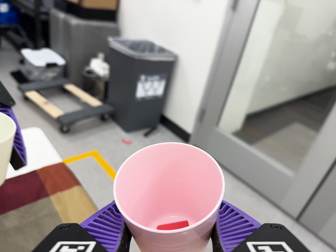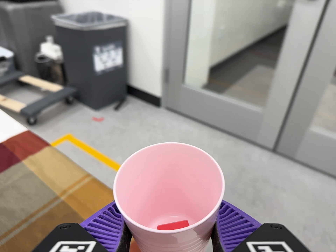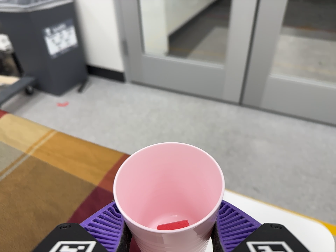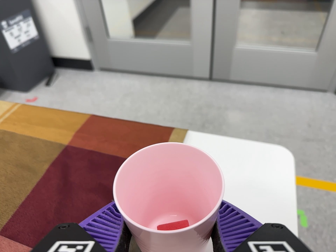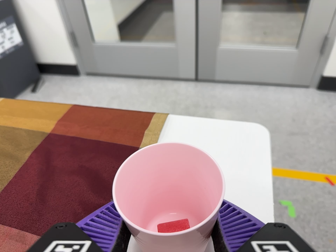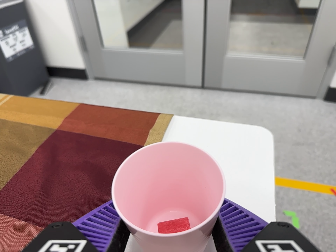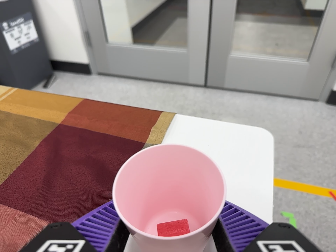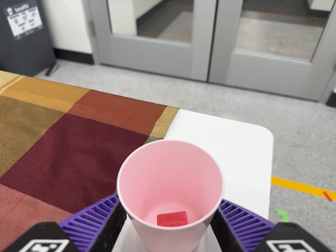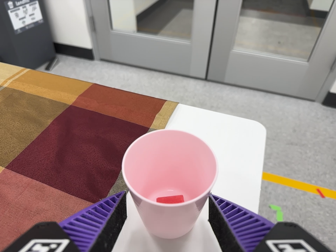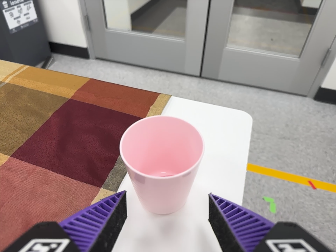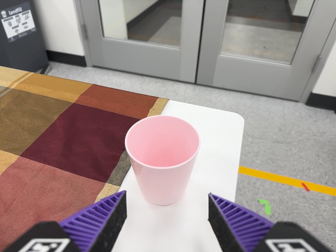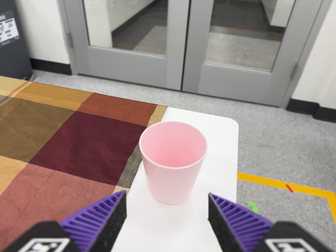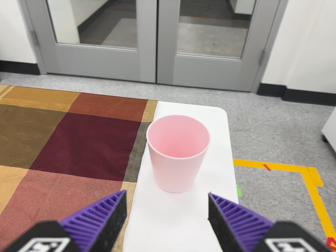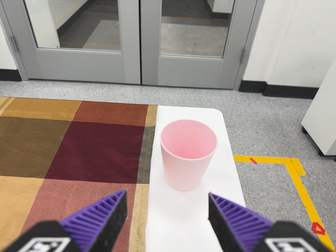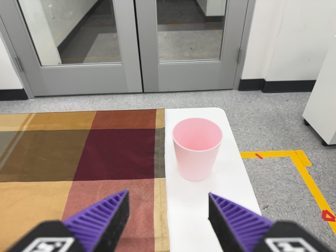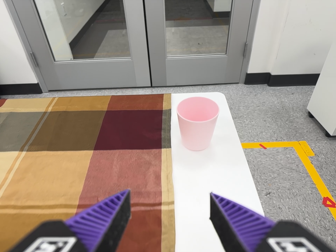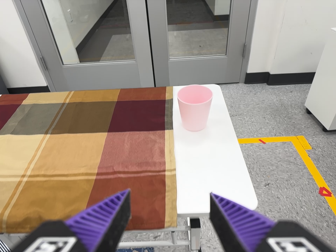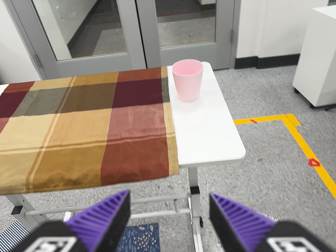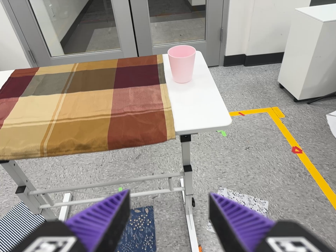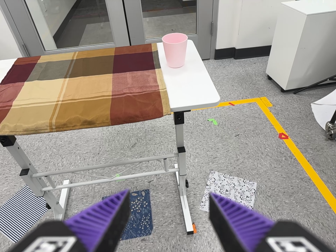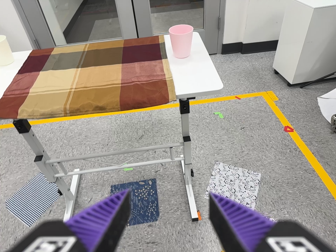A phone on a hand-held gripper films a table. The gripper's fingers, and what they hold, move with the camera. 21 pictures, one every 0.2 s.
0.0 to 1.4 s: The scene slides to the left, as the camera pans about 15 degrees to its right. It travels toward the bottom of its view, about 26 cm, so close, fixed things drift upward. Its aim tips toward the bottom of its view by about 10 degrees, and the scene shifts upward. It rolls about its line of sight by about 25 degrees, and the scene rotates counterclockwise.
1.4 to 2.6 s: The camera pans to its right by about 15 degrees. It travels backward and to its left, about 18 cm, so what stands in front gets smaller. It rolls about its line of sight by about 10 degrees, and the scene rotates counterclockwise.
2.6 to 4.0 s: The camera travels backward and toward the bottom of its view, about 50 cm, so what stands in front gets smaller. It rolls about its line of sight by about 10 degrees, and the scene rotates counterclockwise.
The film runs backward here.
